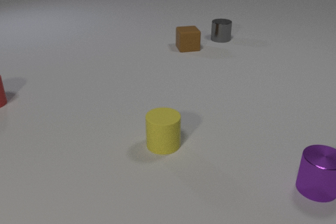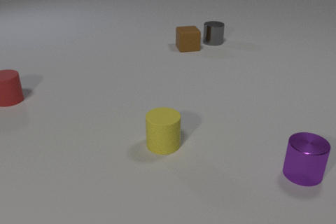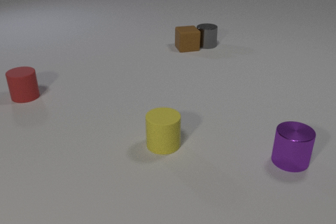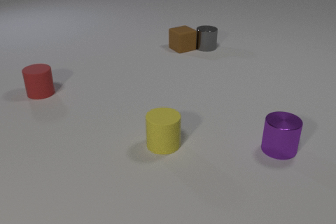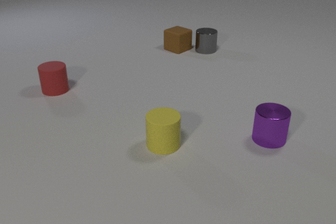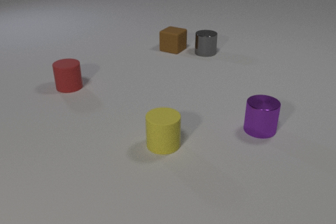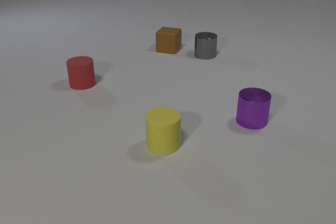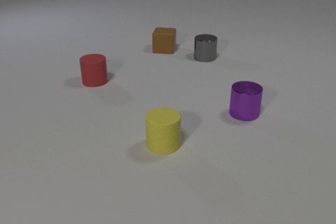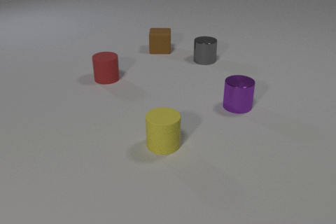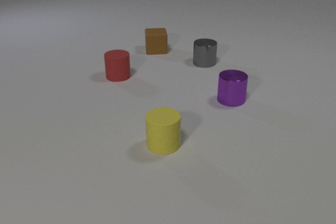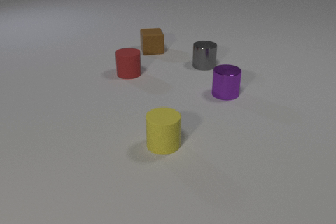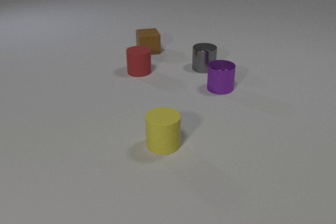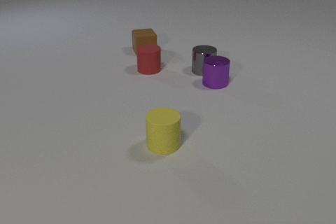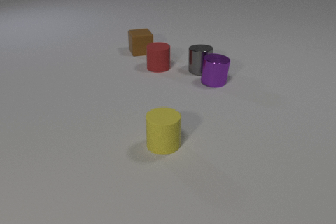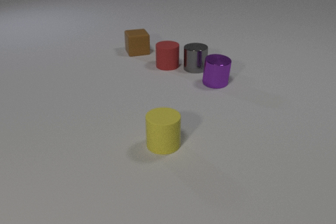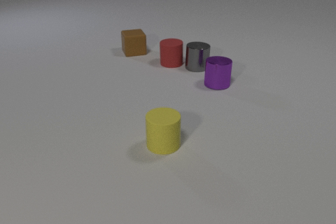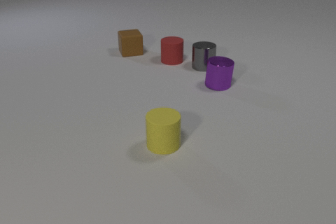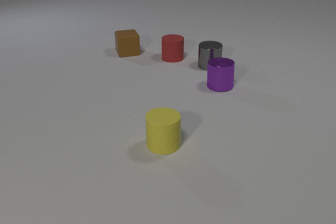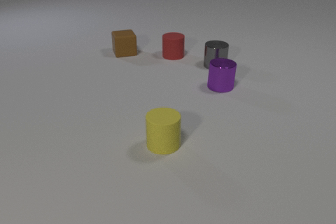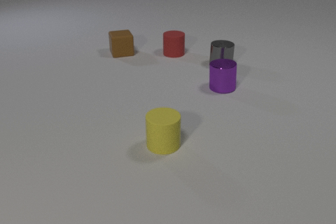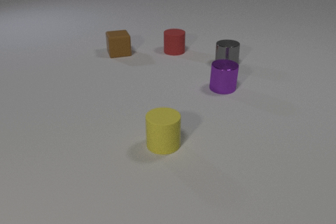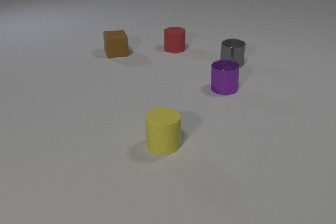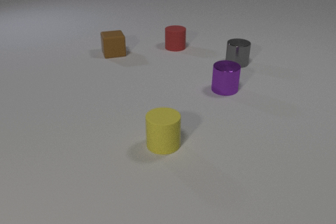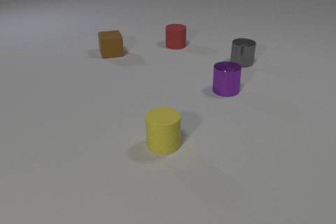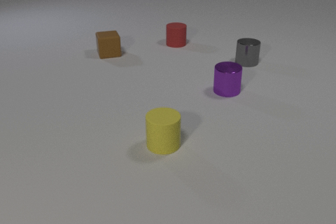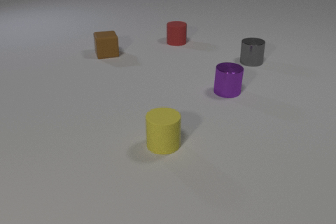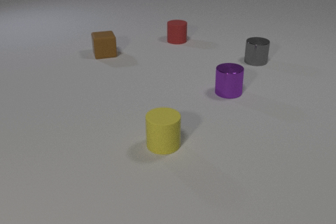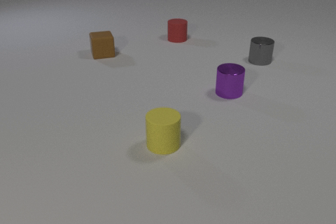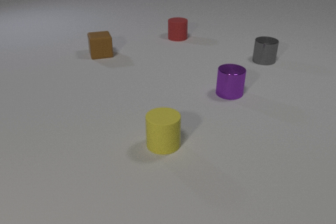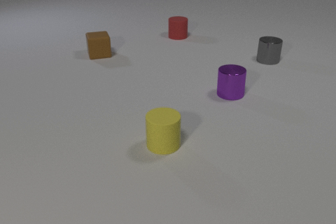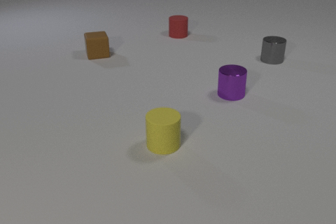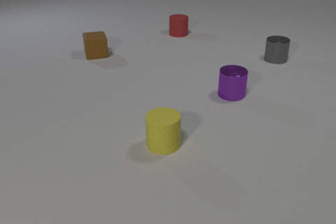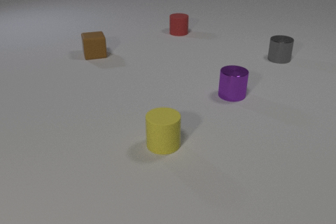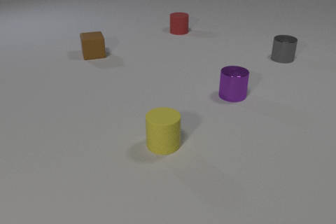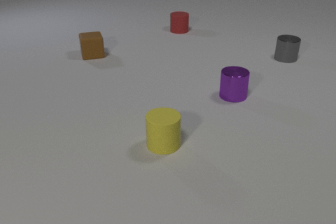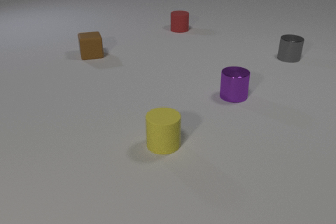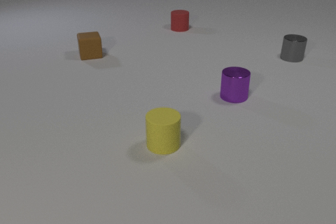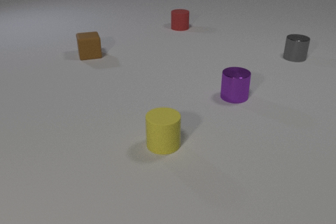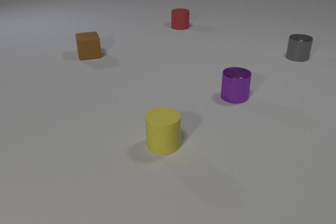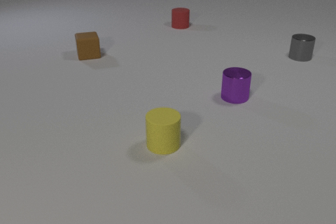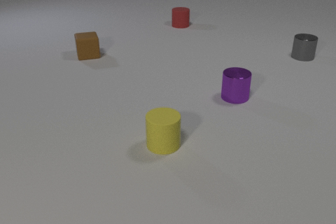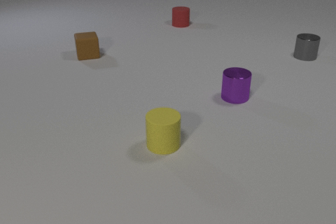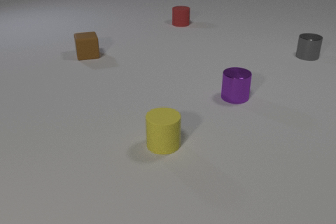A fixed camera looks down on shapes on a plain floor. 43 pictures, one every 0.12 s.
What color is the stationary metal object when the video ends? purple.
What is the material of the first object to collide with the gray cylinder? rubber.
What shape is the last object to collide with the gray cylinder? cylinder.
0.00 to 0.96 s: The gray metal cylinder slides toward the camera. The red rubber cylinder slides to the right. The purple metal cylinder slides away from the camera and to the left. The brown rubber cube slides to the left, spins so that its near face slides to the right, counterclockwise seen from above. The gray metal cylinder and the brown rubber cube collide.
0.96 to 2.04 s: The gray metal cylinder slides toward the camera. The red rubber cylinder slides to the right and away from the camera. The purple metal cylinder slides away from the camera and to the left. The brown rubber cube slides to the left. The gray metal cylinder and the purple metal cylinder collide. The gray metal cylinder and the red rubber cylinder collide.
2.04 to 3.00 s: The gray metal cylinder slides to the right and away from the camera. The red rubber cylinder slides away from the camera. The purple metal cylinder slides toward the camera and to the right. The brown rubber cube slides to the left.
3.00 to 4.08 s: The gray metal cylinder slides to the right and away from the camera. The red rubber cylinder slides away from the camera. The purple metal cylinder slides toward the camera and to the right. The brown rubber cube slides to the left.
4.08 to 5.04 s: The gray metal cylinder slides to the right and away from the camera. The red rubber cylinder slides away from the camera. The brown rubber cube slides to the left.
